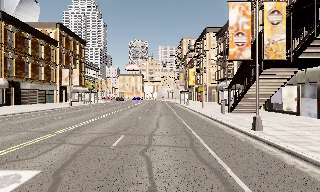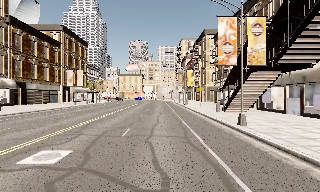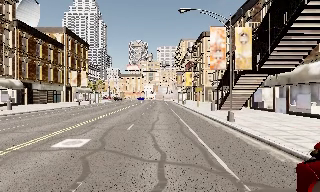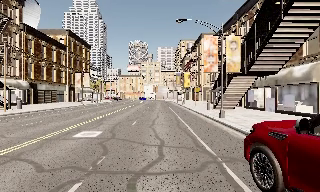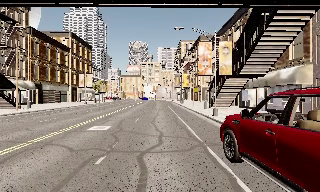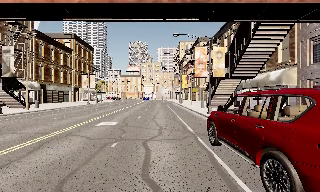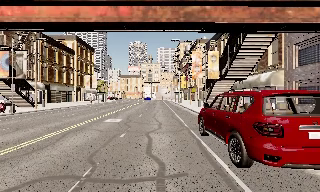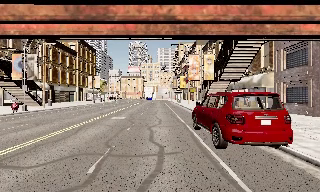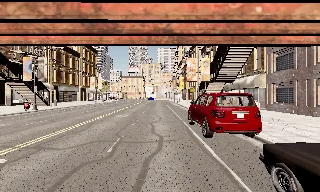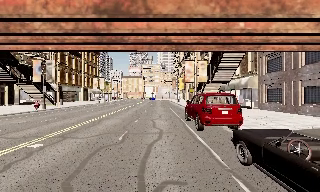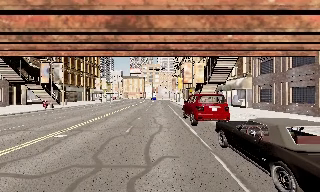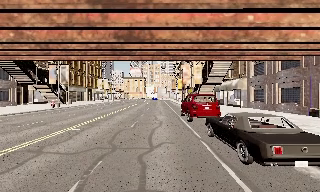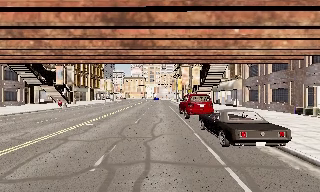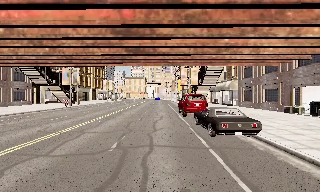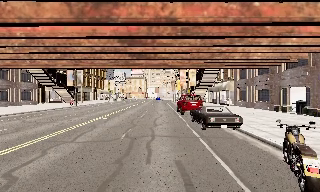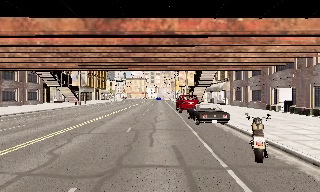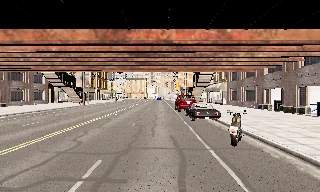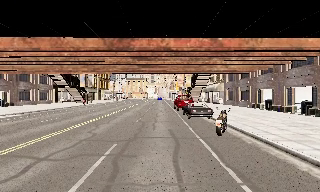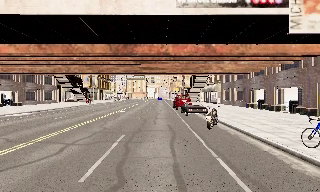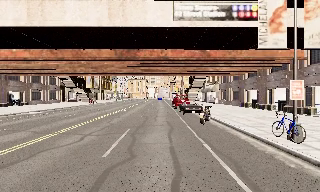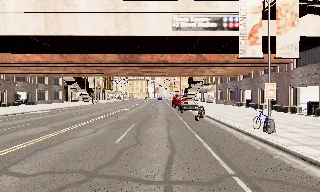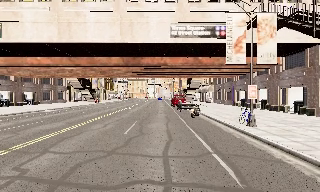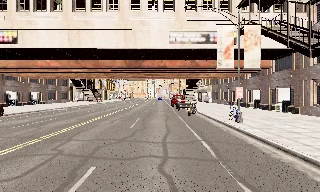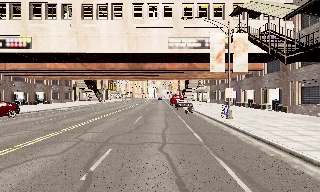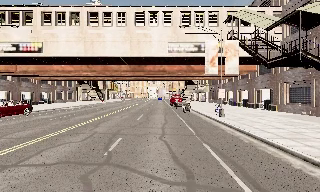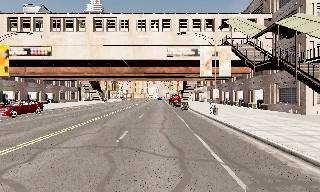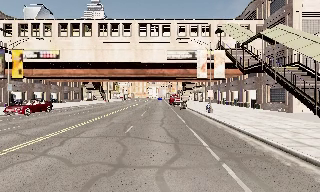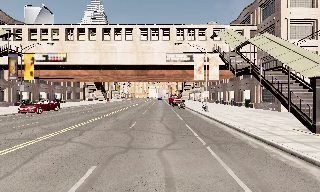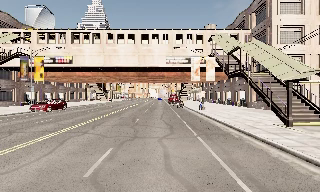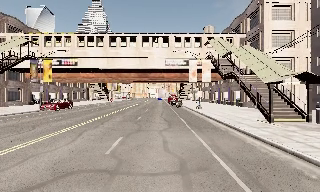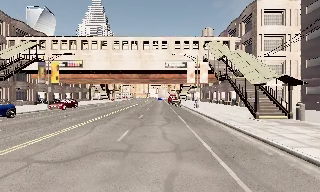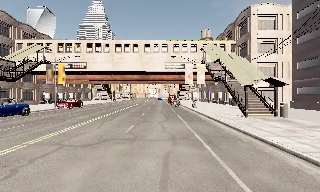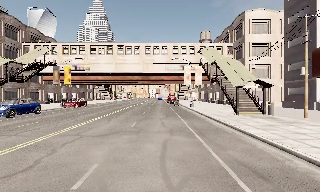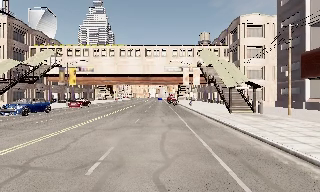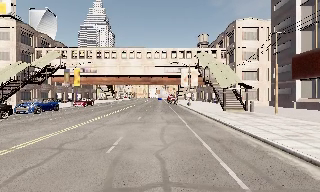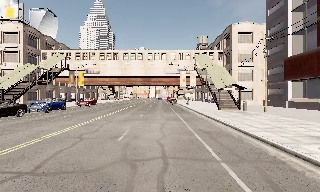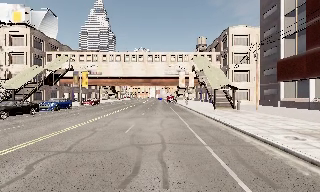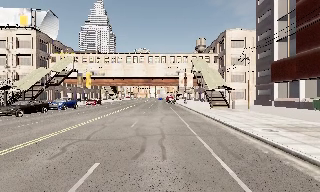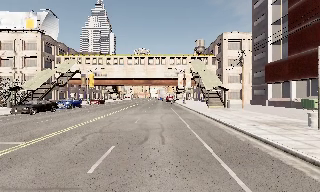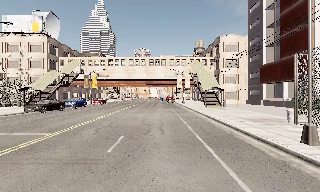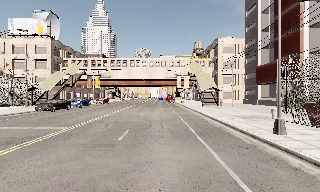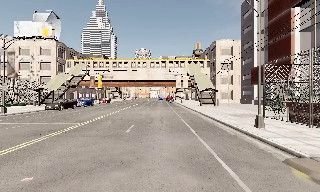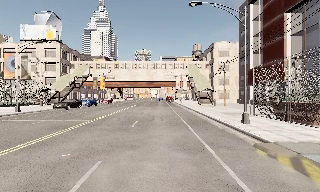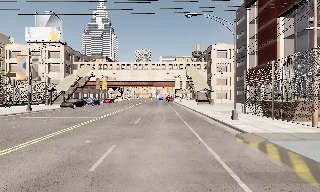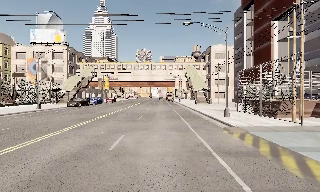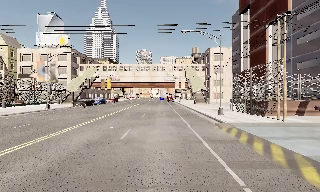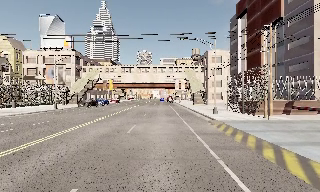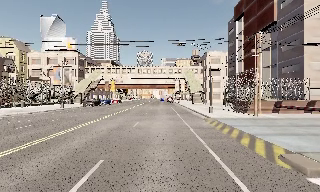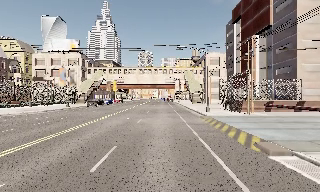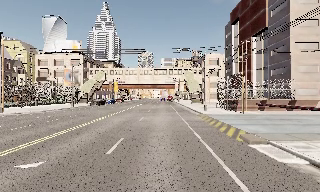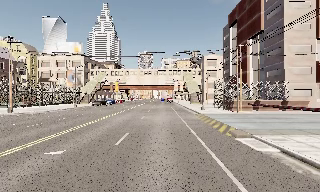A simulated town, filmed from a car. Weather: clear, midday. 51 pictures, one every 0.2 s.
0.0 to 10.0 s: The camera travels backward, about 75 m, so what stands in front gets smaller.
The film runs backward here.
